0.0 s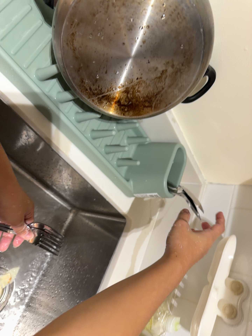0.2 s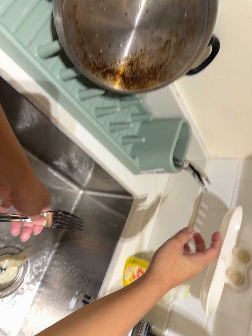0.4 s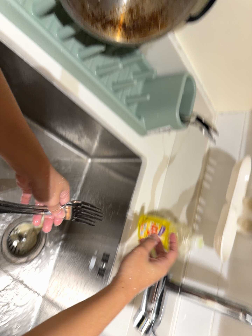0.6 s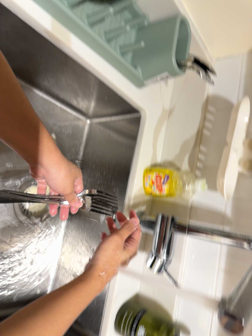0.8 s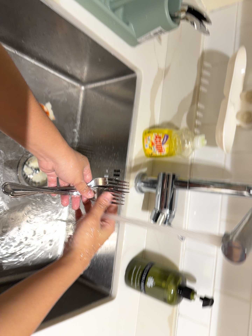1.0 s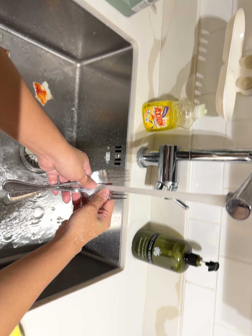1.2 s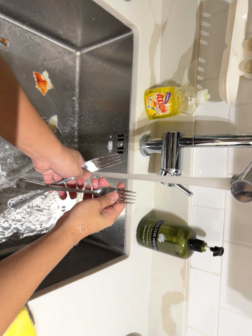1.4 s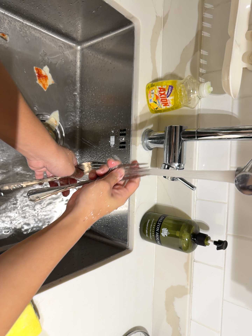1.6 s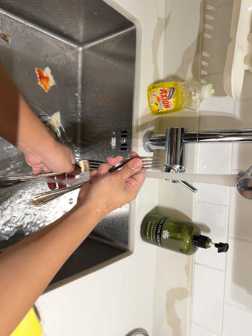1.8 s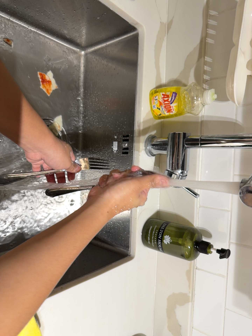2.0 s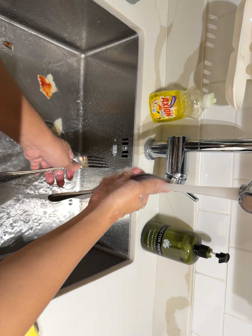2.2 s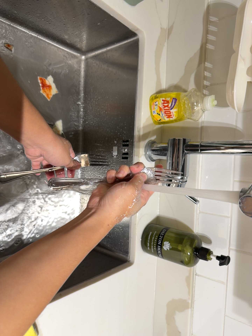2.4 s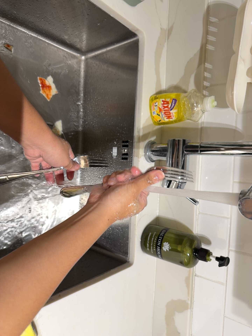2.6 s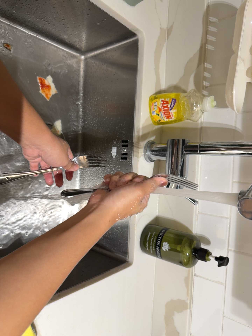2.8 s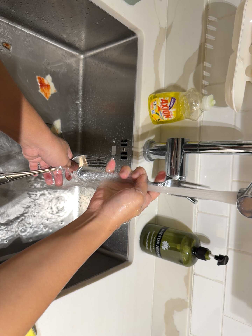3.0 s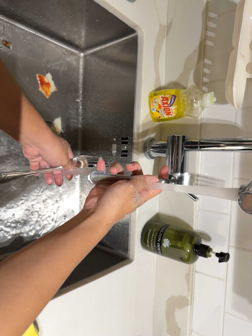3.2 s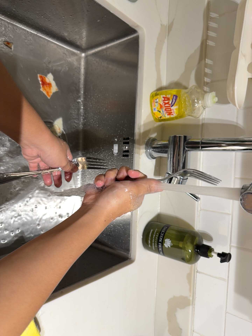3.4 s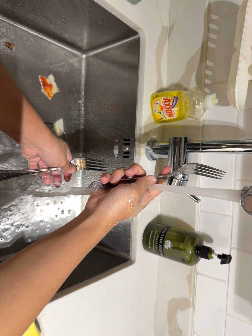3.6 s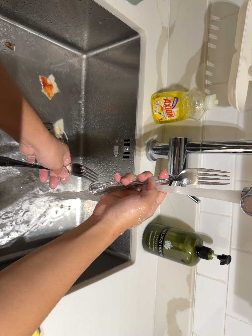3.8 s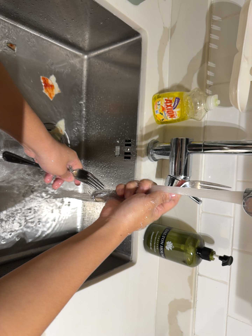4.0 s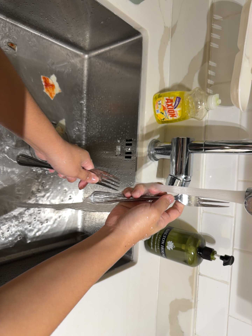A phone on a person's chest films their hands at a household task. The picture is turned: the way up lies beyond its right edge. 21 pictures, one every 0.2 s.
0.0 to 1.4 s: The camera travels toward the bottom of its view, about 14 cm, so close, fixed things drift upward. Its aim tips toward the bottom of its view by about 30 degrees, and the scene shifts upward. It rolls about its line of sight by about 20 degrees, and the scene rotates counterclockwise.
1.4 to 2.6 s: The camera shifts only a little, or ends up much as it began.
2.6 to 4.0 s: The camera keeps its place and its aim.
The film runs forward here.
